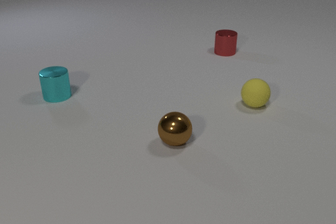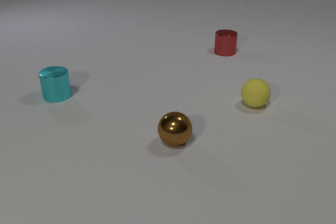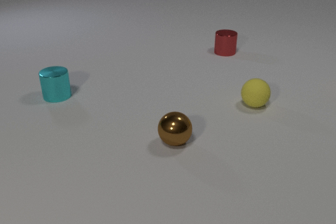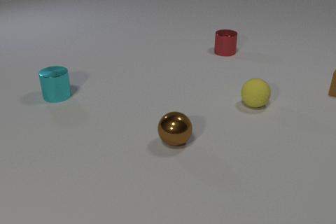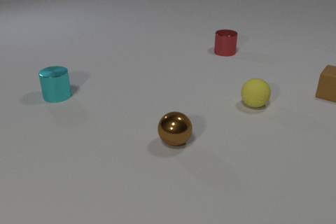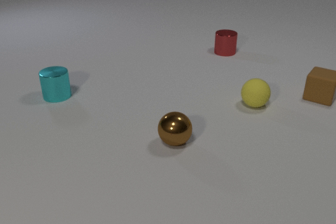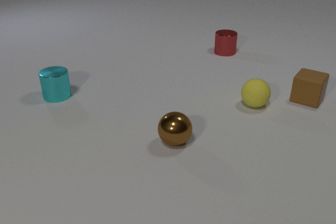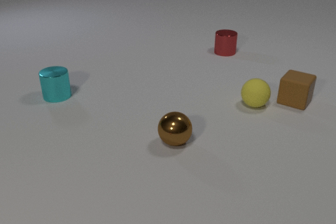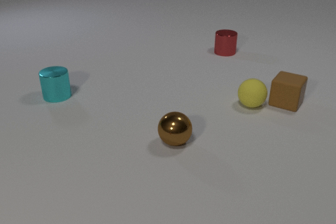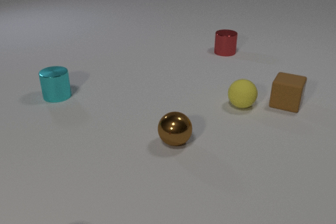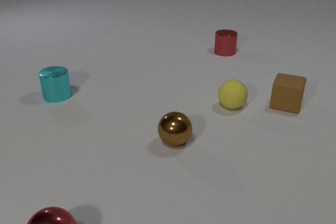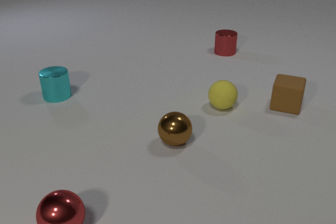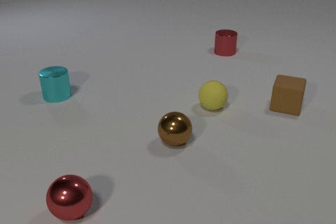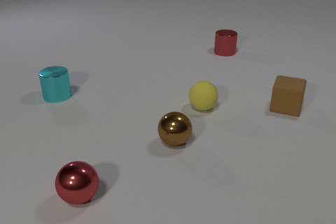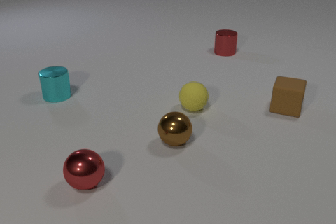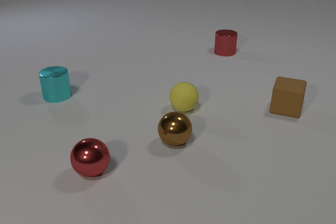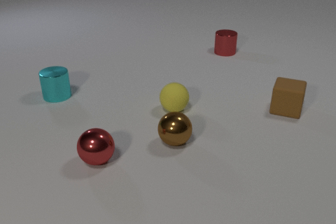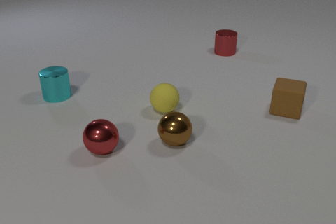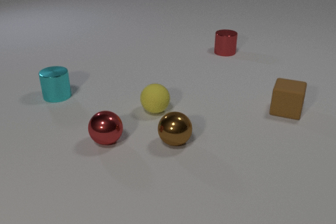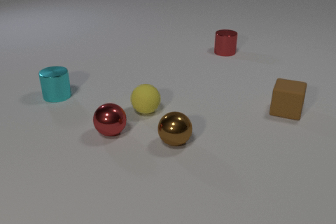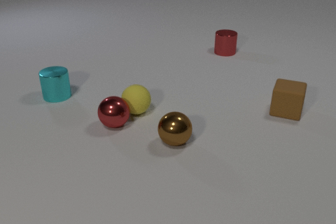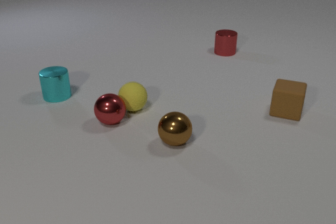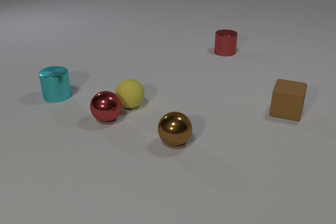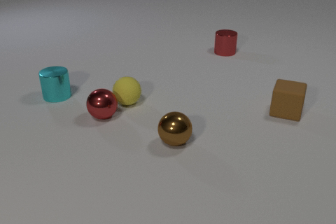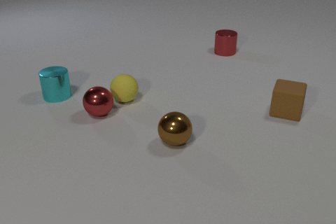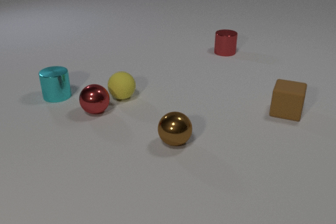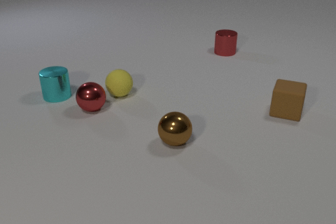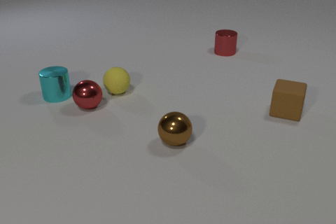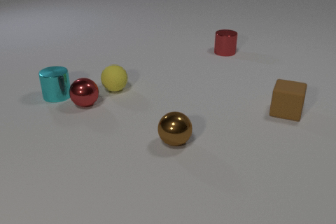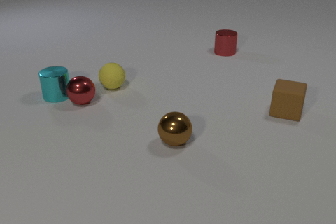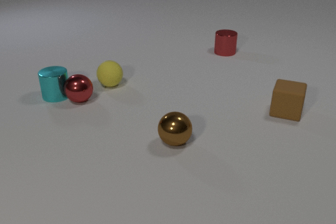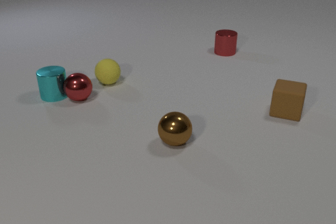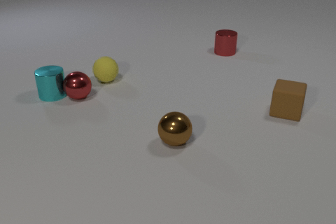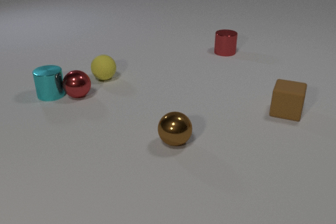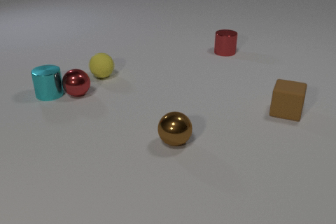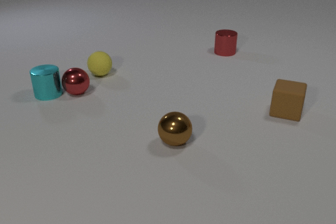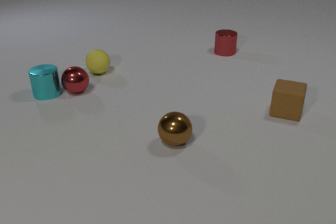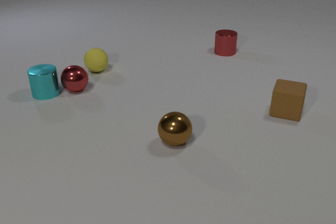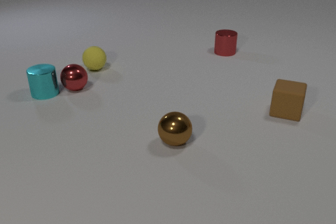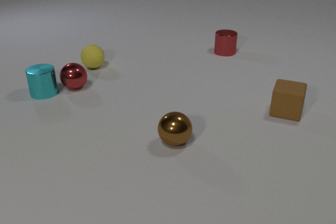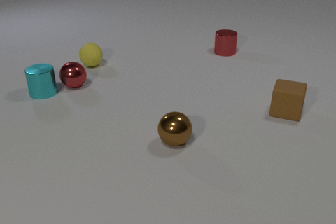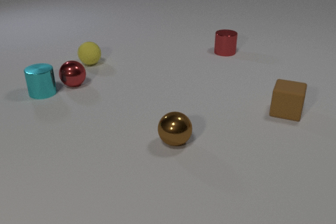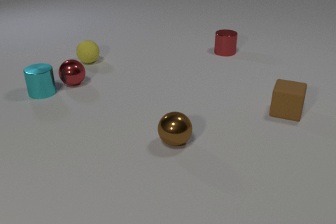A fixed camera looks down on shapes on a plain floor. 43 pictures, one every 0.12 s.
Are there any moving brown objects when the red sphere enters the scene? yes.
What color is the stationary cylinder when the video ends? red.
How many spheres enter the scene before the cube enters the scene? 0.
0.00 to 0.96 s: The brown rubber cube comes in at the right edge, slides to the left and toward the camera. The brown rubber cube and the yellow rubber sphere collide.
0.96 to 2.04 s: The brown rubber cube slides toward the camera. The yellow rubber sphere rolls to the left. The red metal sphere comes in at the bottom edge, rolls away from the camera.
2.04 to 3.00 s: The yellow rubber sphere rolls to the left and away from the camera. The red metal sphere rolls away from the camera. The yellow rubber sphere and the red metal sphere collide.
3.00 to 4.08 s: The yellow rubber sphere rolls away from the camera. The red metal sphere rolls away from the camera and to the left. The cyan metal cylinder slides to the left and away from the camera. The red metal sphere and the cyan metal cylinder collide.
4.08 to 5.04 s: The yellow rubber sphere rolls away from the camera. The red metal sphere rolls away from the camera. The cyan metal cylinder slides to the left and away from the camera.
